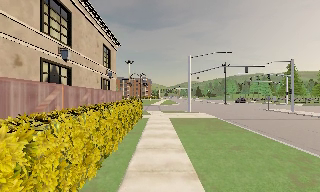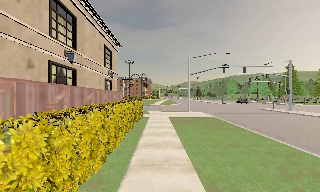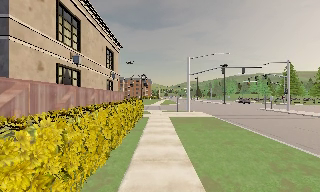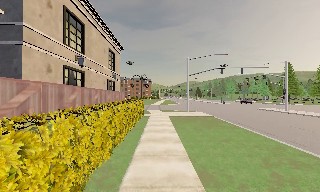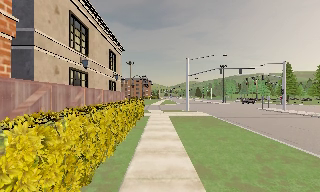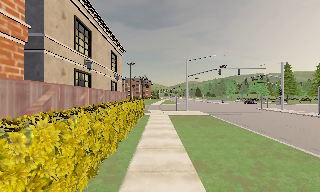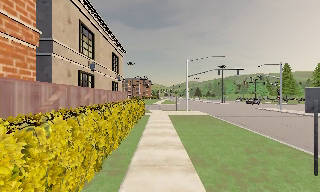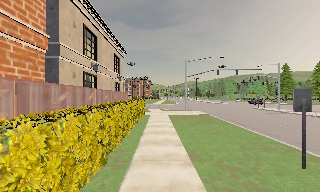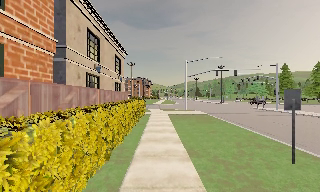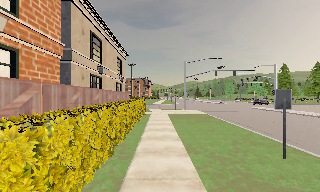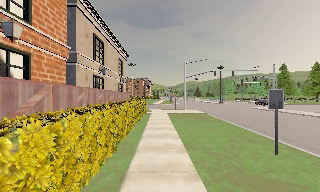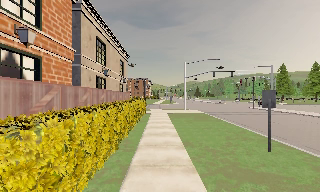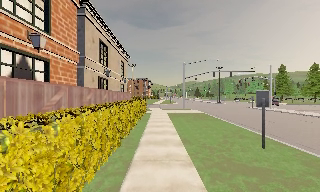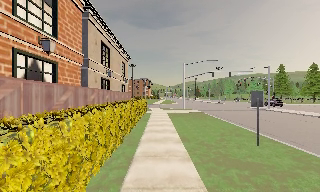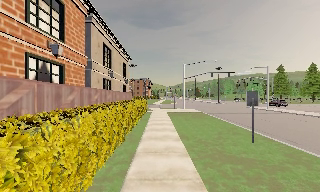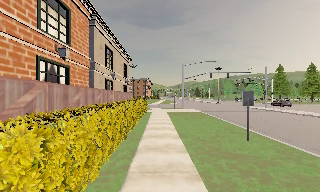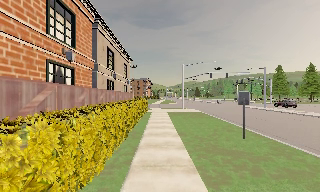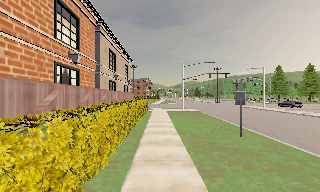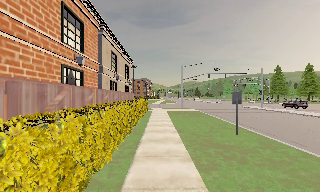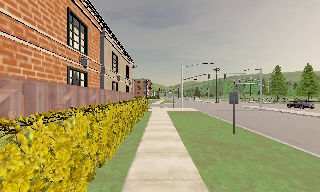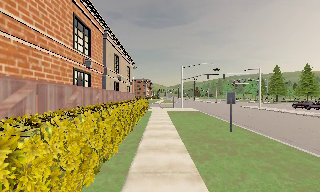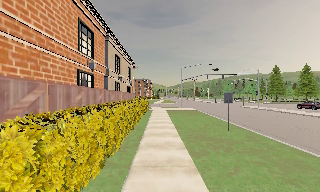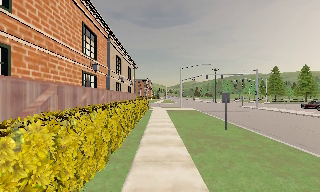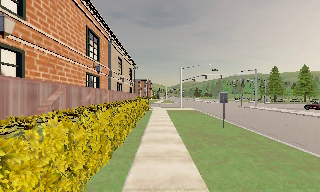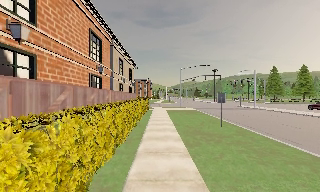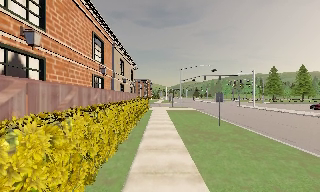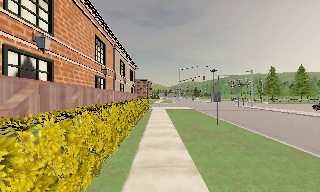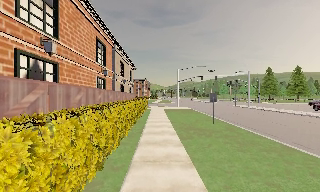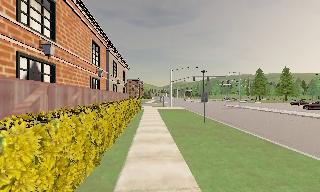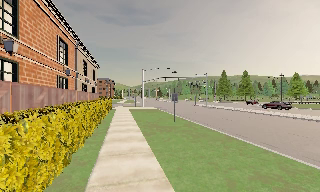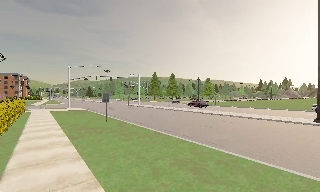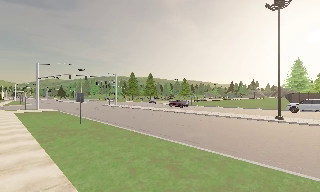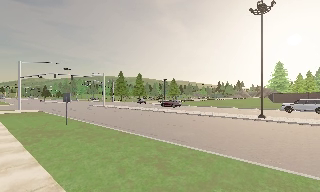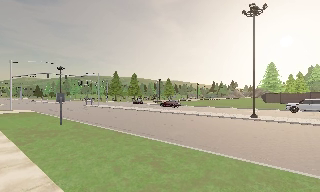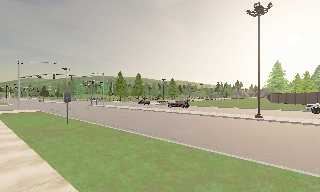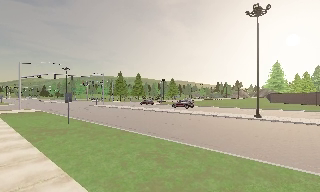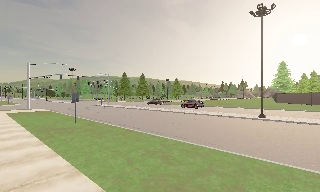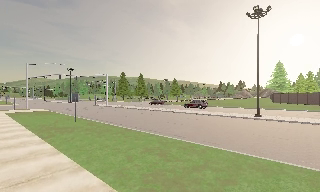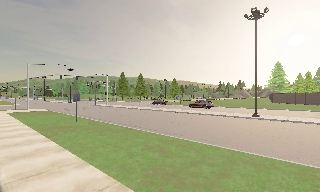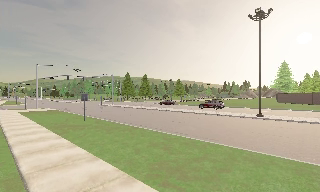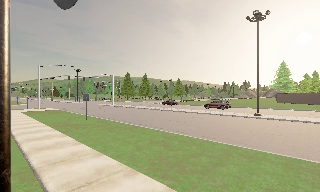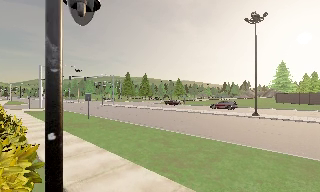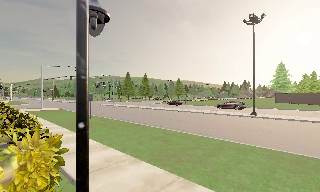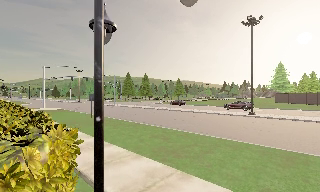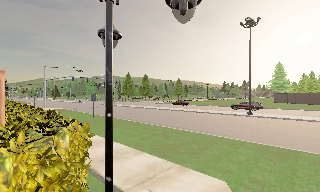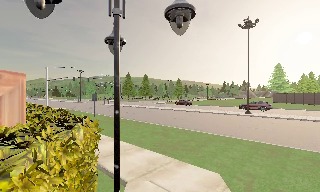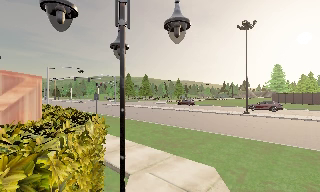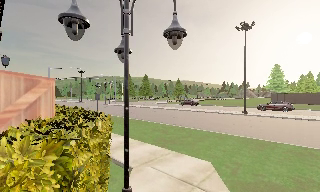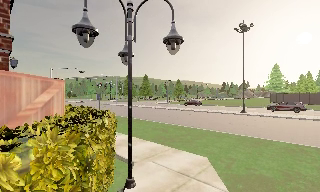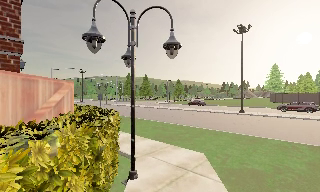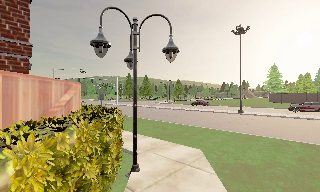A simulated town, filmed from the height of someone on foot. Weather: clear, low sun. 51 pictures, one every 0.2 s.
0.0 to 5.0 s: The camera travels backward, about 10 m, so what stands in front gets smaller.
5.0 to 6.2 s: The camera pans to its right, which is clockwise from overhead, by about 45 degrees. It travels backward, about 2 m.
6.2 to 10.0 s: The camera travels backward, about 6 m, so what stands in front gets smaller. It gains speed.
The film runs backward here.
